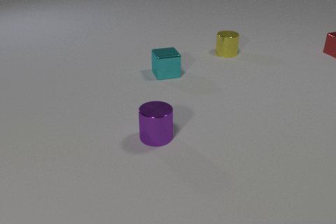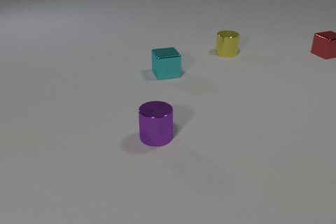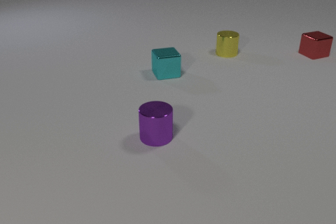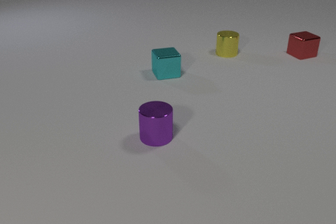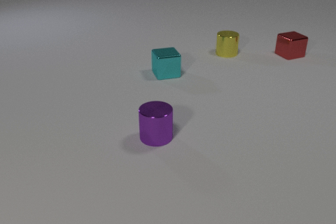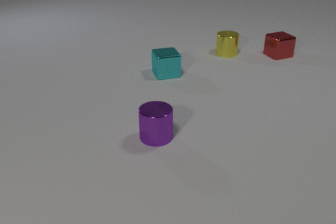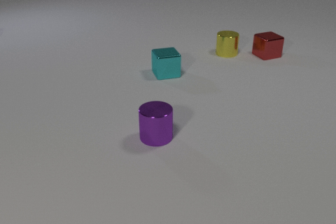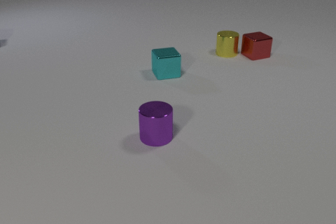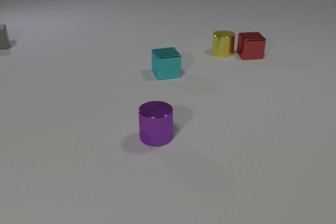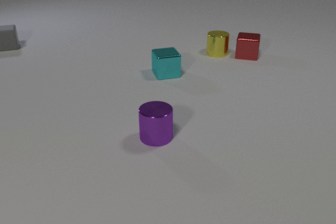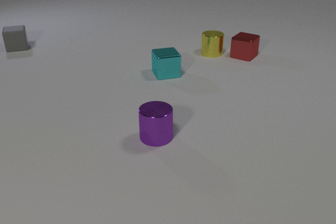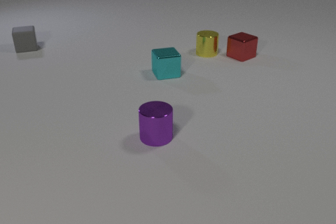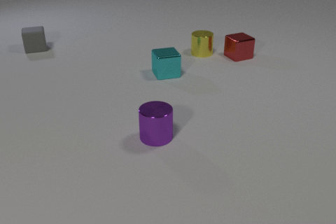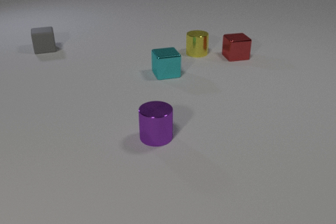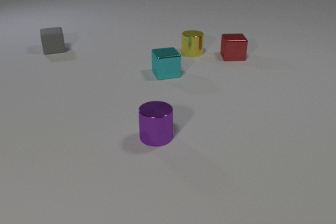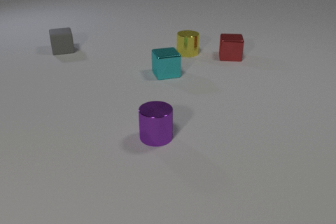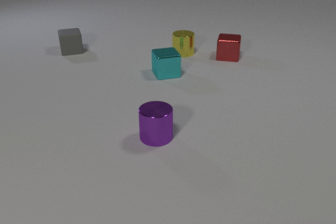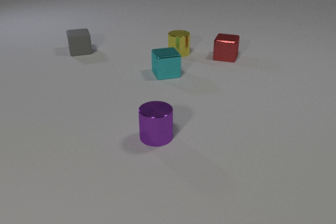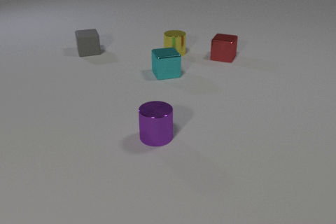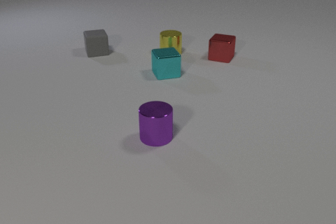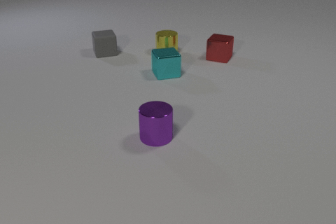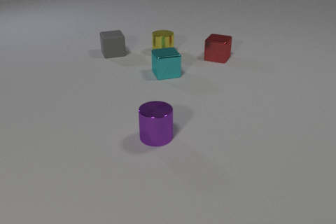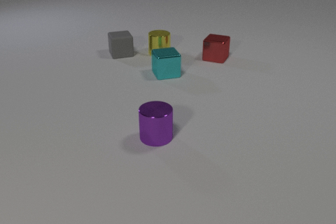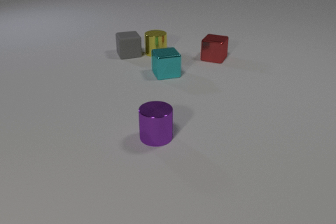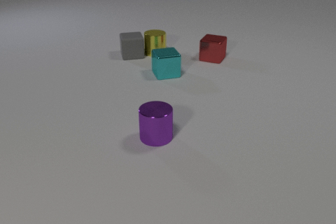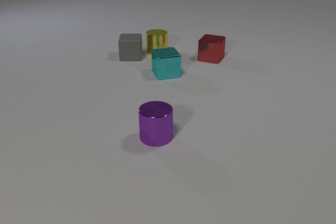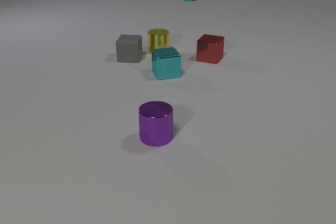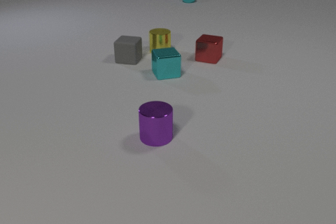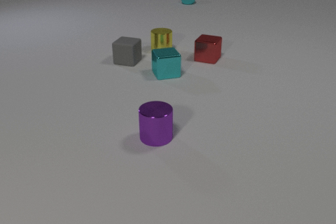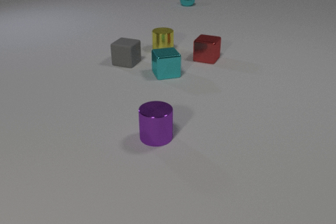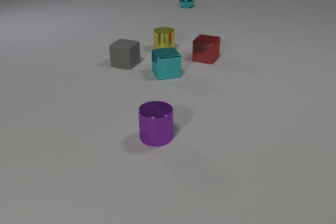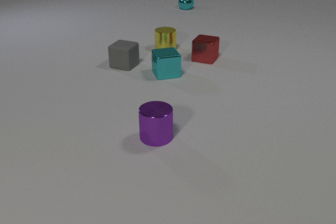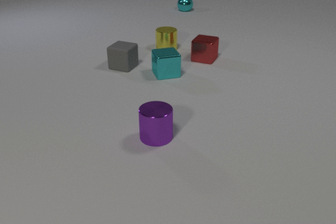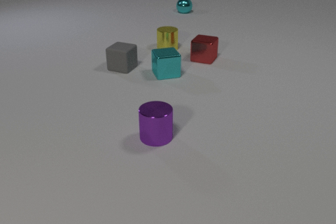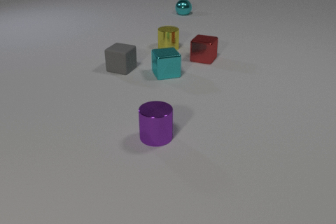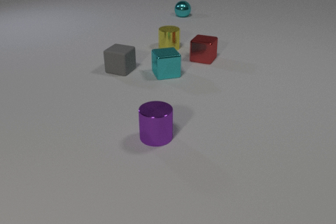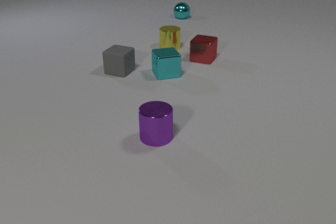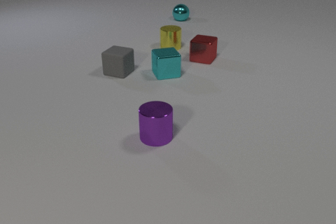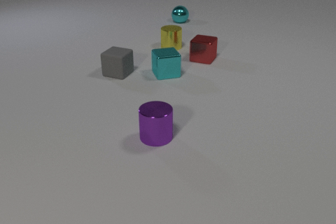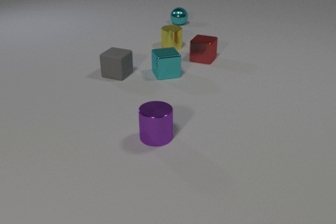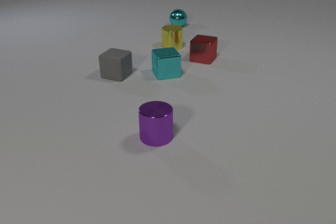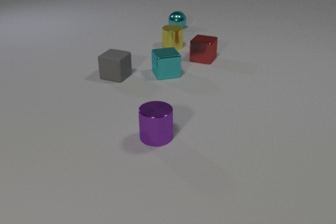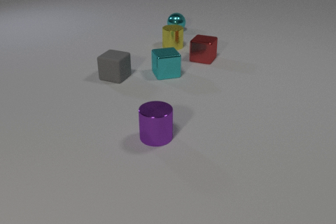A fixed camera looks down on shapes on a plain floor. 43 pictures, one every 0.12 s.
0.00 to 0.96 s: The red metal cube slides to the left. The gray rubber cube comes in at the left edge, slides to the right and toward the camera. The red metal cube and the yellow metal cylinder collide.
0.96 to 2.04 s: The red metal cube slides to the left, spins so that its near face slides to the left, clockwise seen from above. The yellow metal cylinder slides to the left. The gray rubber cube slides to the right and toward the camera.
2.04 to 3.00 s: The red metal cube slides to the left. The yellow metal cylinder slides to the left. The gray rubber cube slides to the right and toward the camera. The cyan metal sphere comes in at the top edge. The yellow metal cylinder and the gray rubber cube collide.
3.00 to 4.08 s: The red metal cube slides to the left. The yellow metal cylinder slides to the right and away from the camera. The gray rubber cube slides toward the camera, spins so that its near face slides to the left, clockwise seen from above. The cyan metal sphere rolls toward the camera.
4.08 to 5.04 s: The yellow metal cylinder slides to the right and away from the camera. The gray rubber cube slides toward the camera. The cyan metal sphere rolls toward the camera.
What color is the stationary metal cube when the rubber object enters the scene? cyan.
What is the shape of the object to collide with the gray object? cylinder.
How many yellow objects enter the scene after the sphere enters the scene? 0.
